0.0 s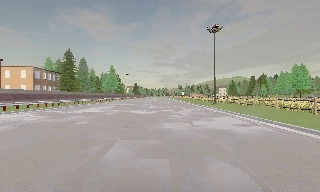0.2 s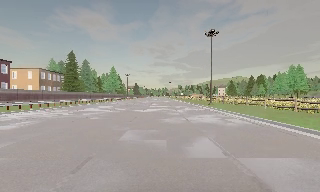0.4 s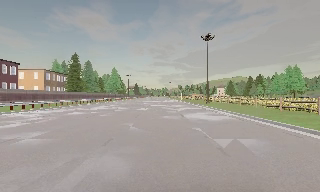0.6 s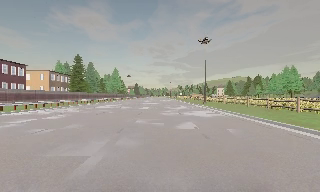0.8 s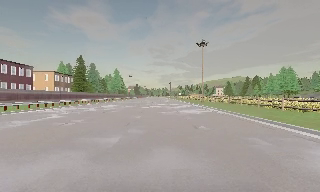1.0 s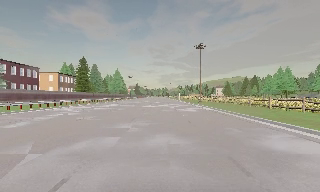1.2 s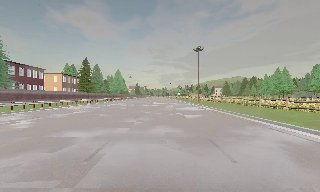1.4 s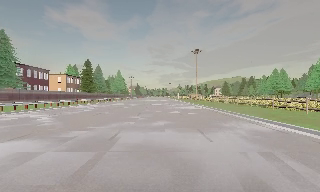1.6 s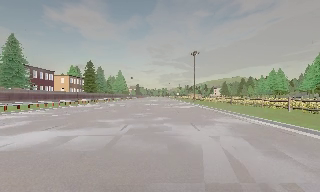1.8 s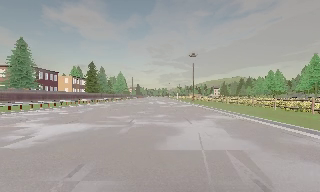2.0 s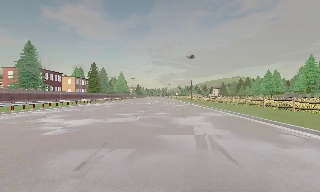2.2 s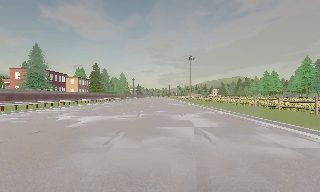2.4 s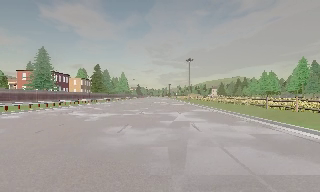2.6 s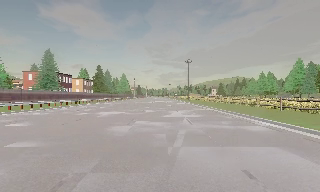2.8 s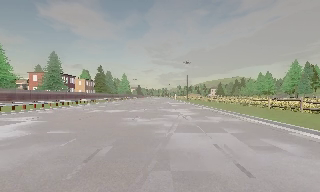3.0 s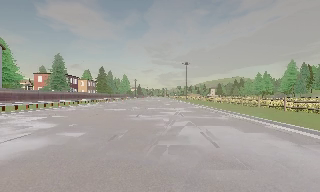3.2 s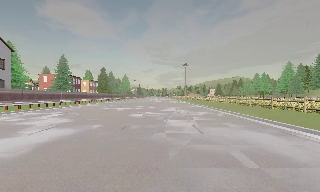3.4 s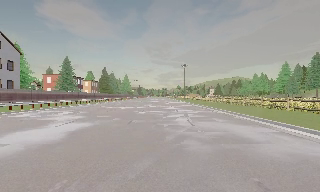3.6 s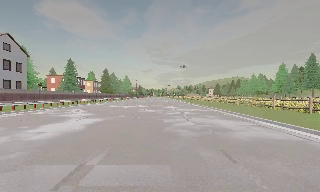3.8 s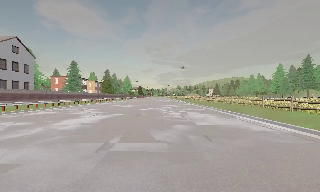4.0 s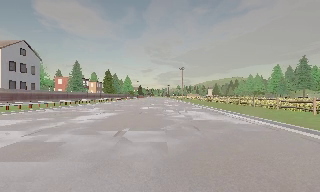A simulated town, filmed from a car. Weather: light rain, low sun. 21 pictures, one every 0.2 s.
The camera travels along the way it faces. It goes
backward.
0.0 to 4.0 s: The camera travels backward, about 35 m, so what stands in front gets smaller.
The film runs backward here.
